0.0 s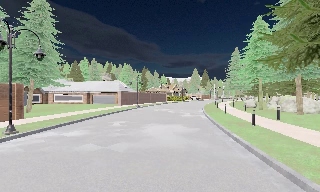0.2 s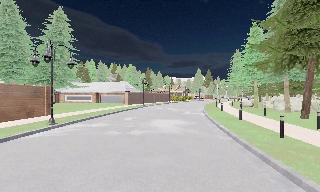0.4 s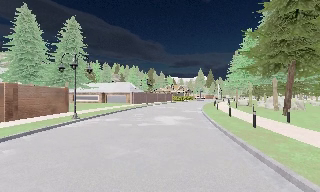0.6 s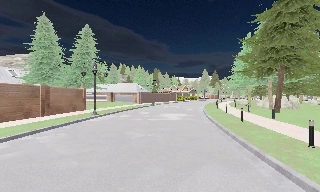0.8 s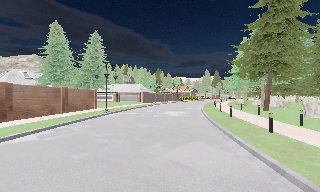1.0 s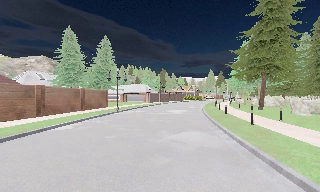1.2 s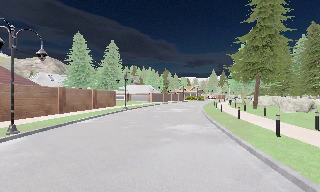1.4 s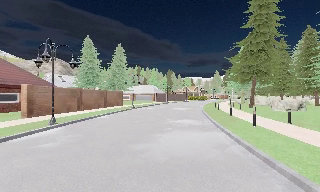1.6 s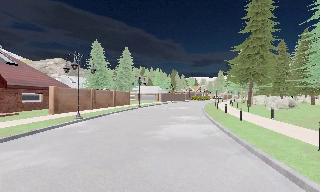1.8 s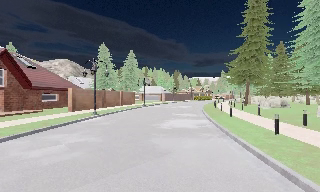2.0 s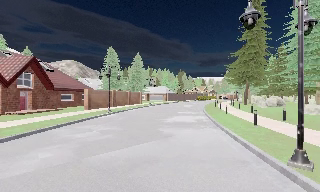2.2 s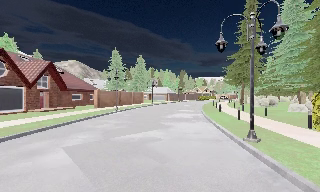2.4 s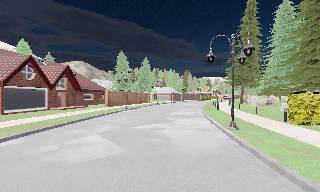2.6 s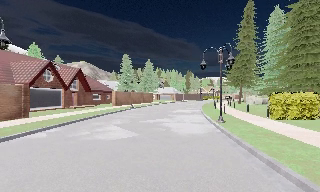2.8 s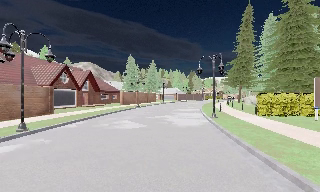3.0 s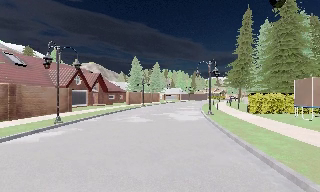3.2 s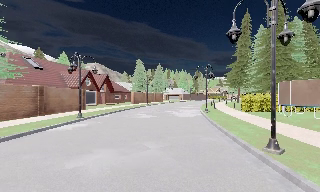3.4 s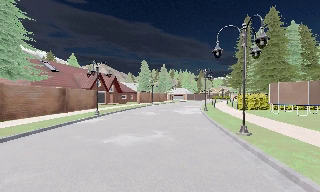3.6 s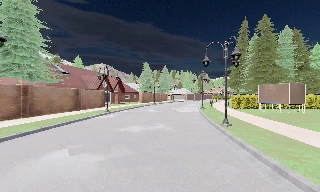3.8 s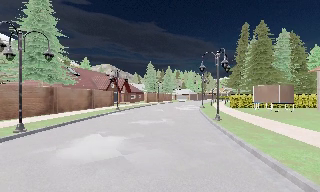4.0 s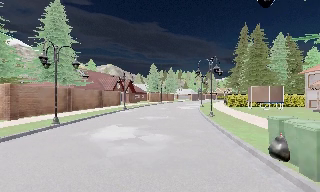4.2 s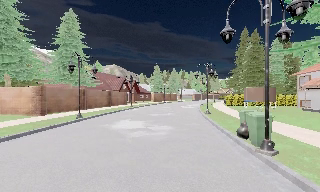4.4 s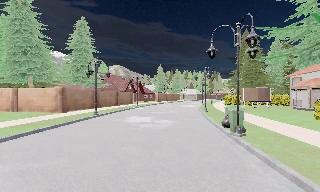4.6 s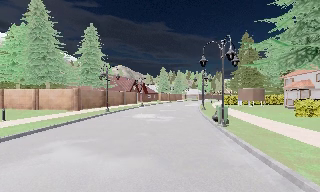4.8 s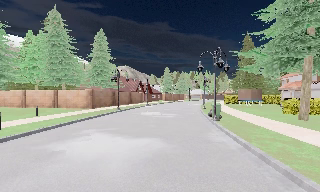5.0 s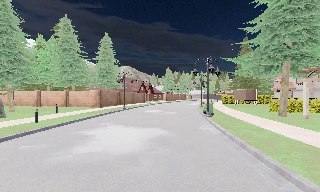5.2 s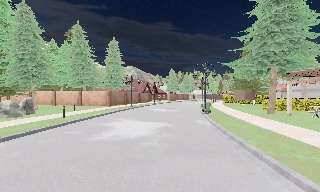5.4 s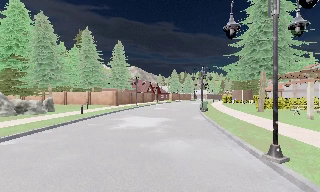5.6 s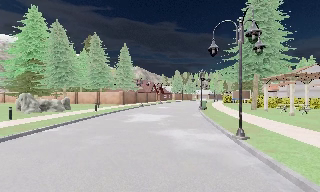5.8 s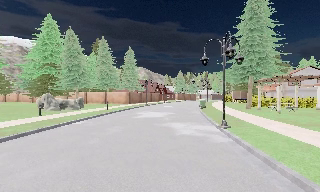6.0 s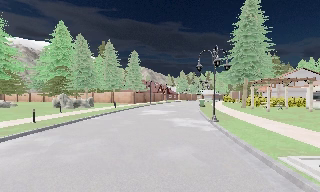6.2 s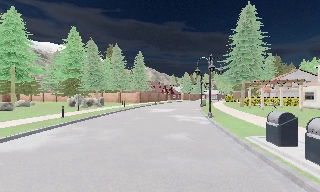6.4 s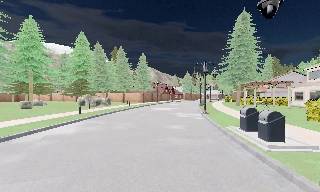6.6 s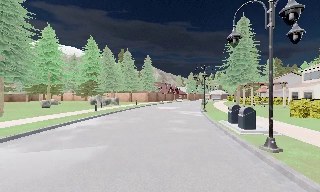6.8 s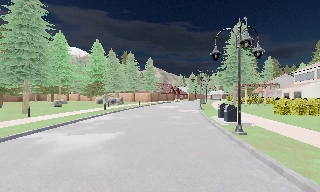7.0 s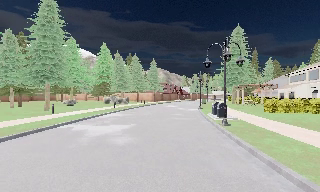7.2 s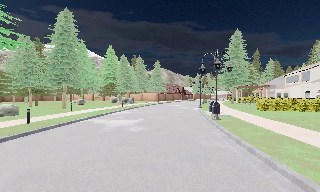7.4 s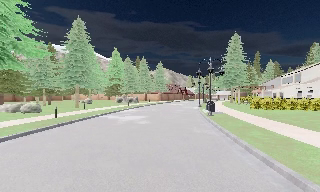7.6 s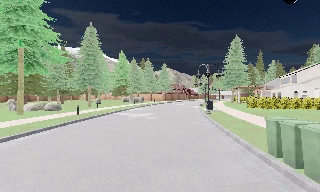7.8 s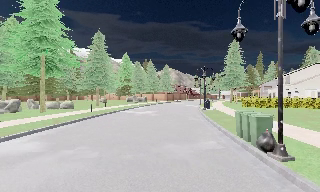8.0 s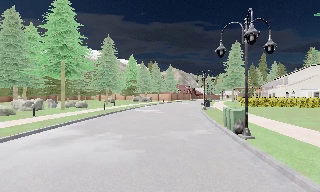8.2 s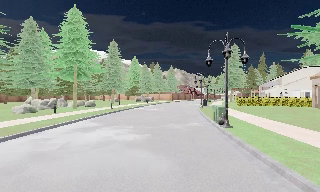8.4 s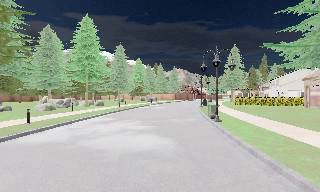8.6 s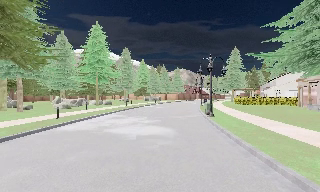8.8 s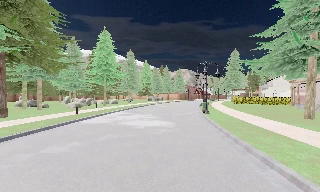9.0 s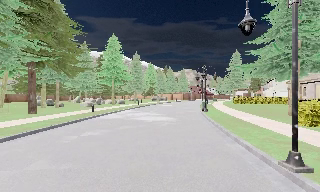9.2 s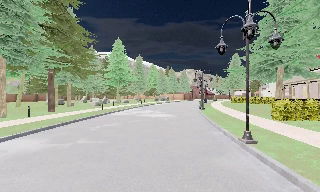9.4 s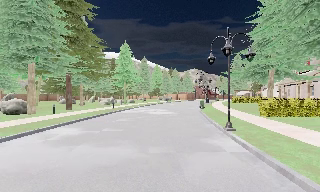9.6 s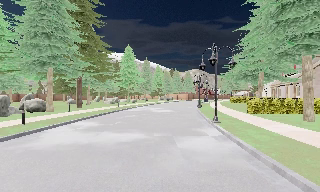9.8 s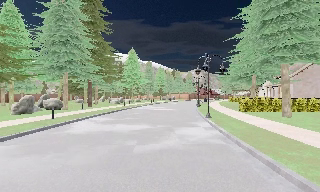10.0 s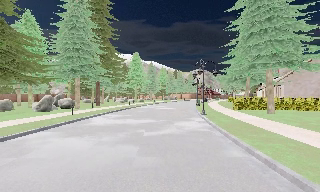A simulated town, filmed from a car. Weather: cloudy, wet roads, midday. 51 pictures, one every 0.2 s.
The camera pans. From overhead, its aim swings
counterclockwise.
The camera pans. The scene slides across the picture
to the right.
0.0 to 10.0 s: The camera pans to its left, which is counterclockwise from overhead, by about 55 degrees. It travels backward, about 105 m.
The film runs backward here.
